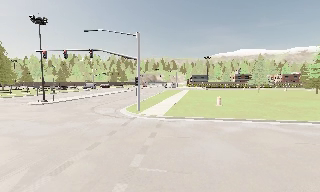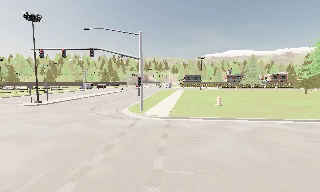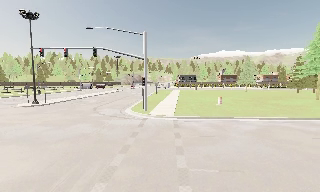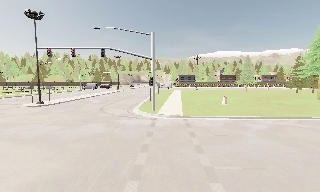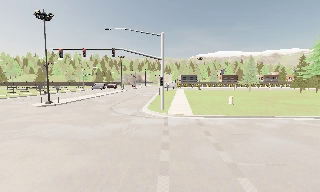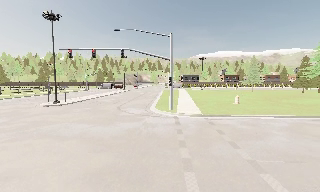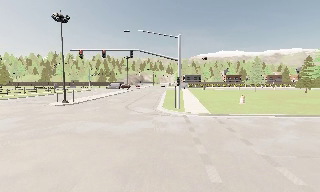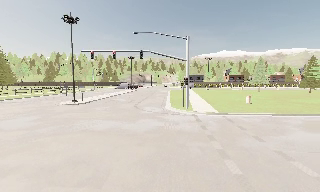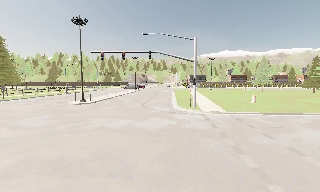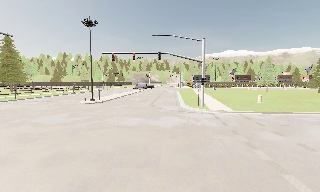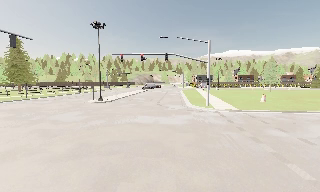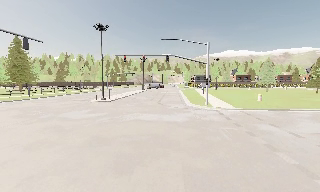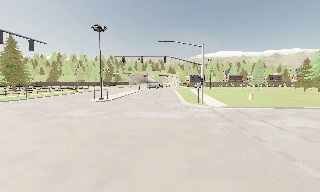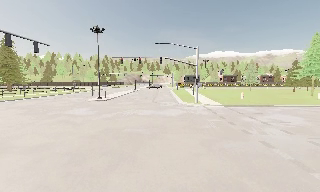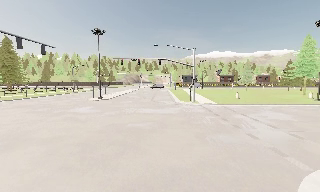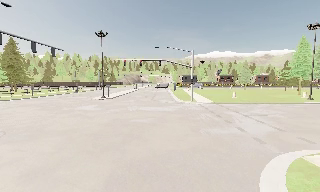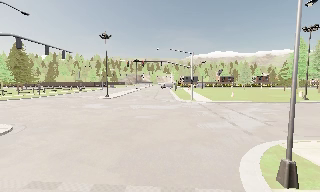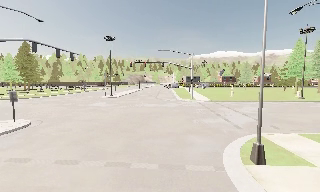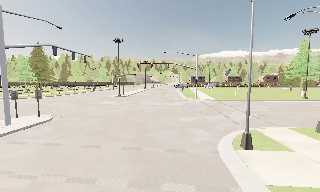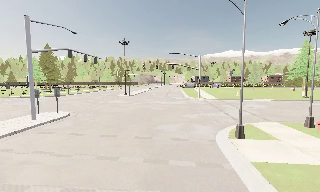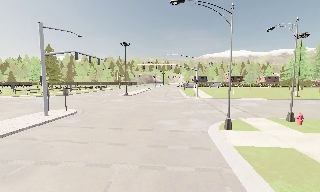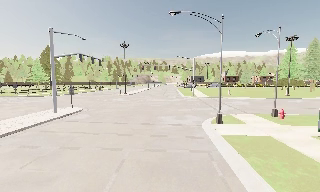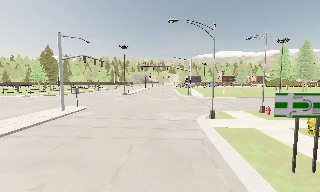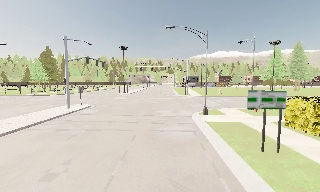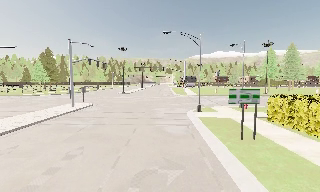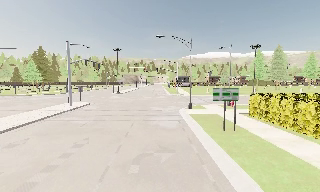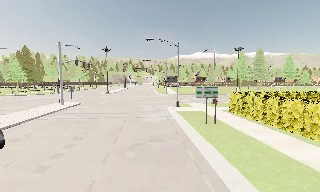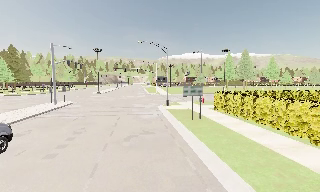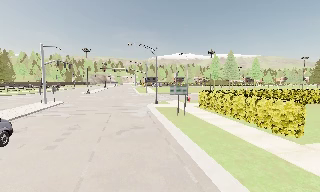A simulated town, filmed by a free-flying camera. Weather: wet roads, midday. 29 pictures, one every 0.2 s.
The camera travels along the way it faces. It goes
backward.
0.0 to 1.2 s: The camera travels to its left, about 6 m, so close, fixed things drift to the right.
1.2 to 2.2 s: The camera travels to its left and backward, about 4.5 m, so close, fixed things drift to the right.
2.2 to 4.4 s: The camera travels backward, about 14 m, so what stands in front gets smaller.
4.4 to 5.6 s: The camera pans to its right, which is clockwise from overhead, by about 15 degrees. It travels backward, about 8 m, so what stands in front gets smaller.
The film runs backward here.
